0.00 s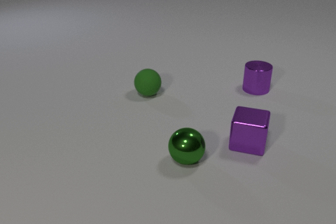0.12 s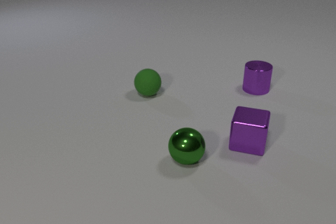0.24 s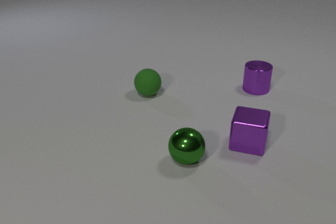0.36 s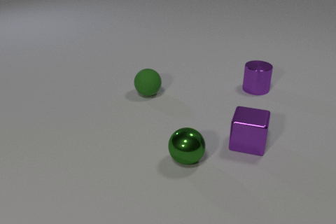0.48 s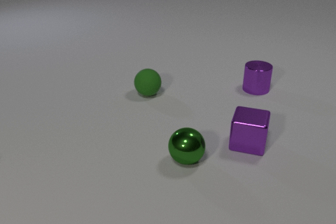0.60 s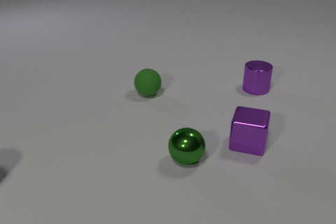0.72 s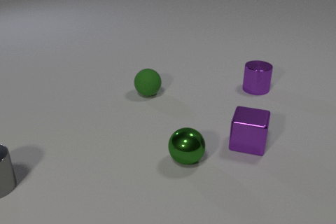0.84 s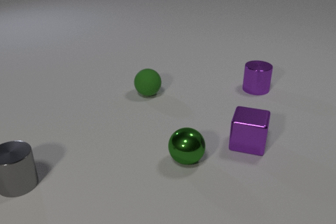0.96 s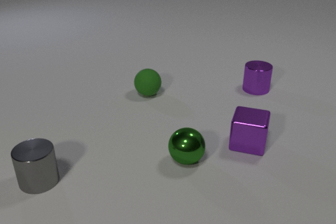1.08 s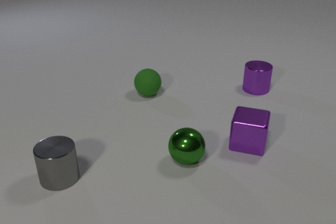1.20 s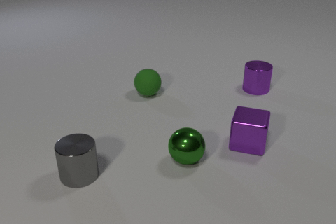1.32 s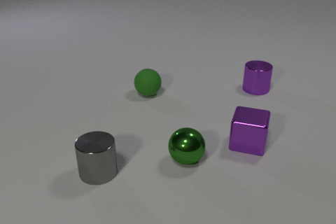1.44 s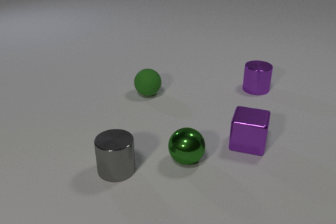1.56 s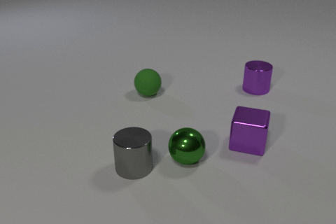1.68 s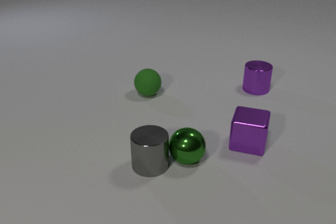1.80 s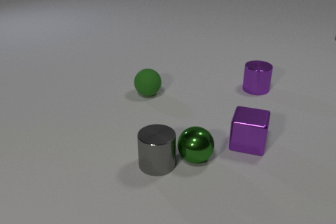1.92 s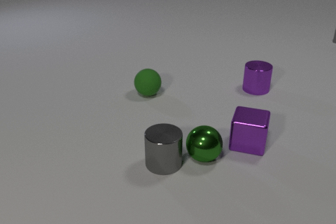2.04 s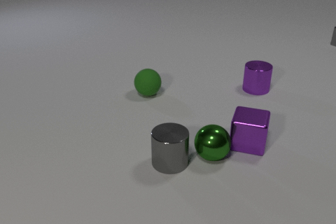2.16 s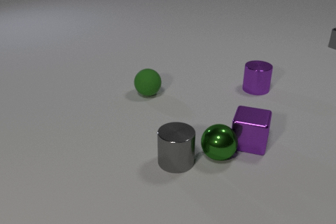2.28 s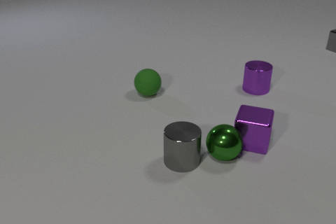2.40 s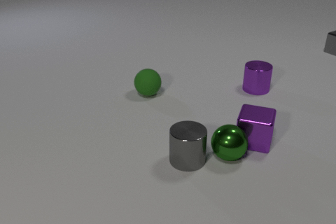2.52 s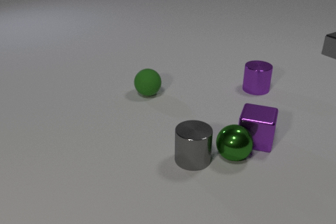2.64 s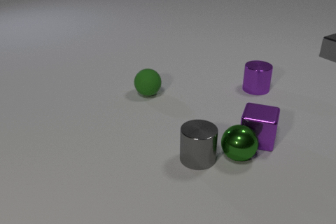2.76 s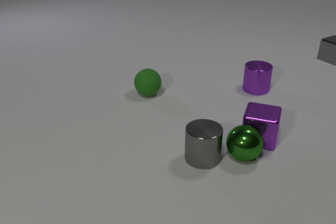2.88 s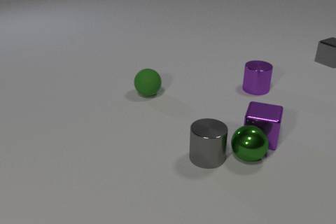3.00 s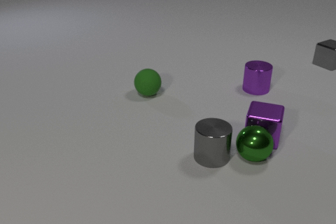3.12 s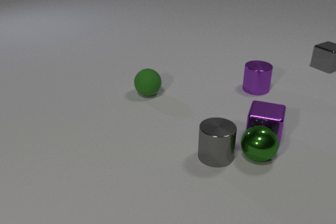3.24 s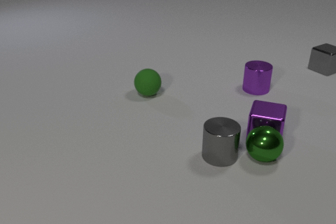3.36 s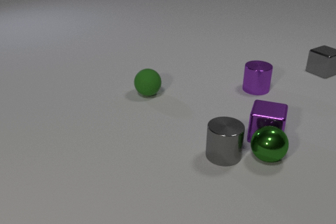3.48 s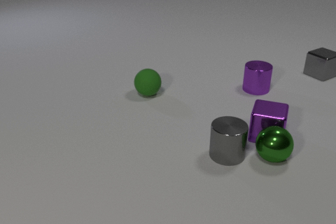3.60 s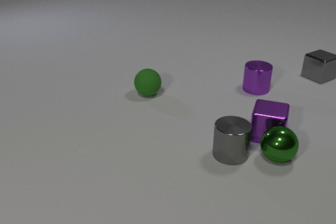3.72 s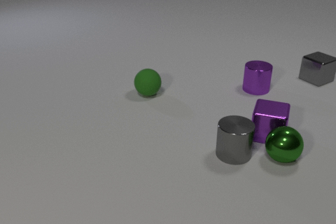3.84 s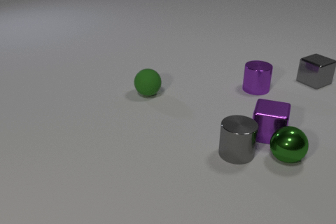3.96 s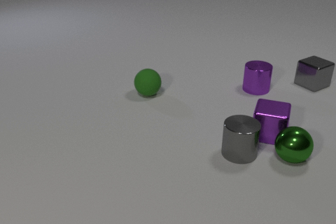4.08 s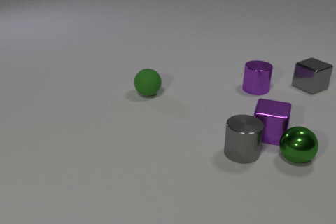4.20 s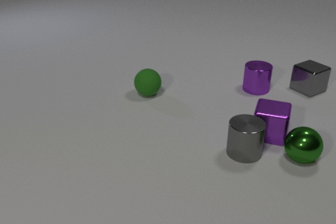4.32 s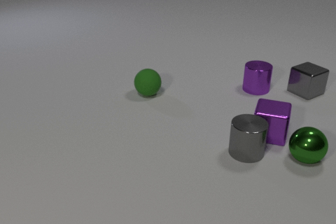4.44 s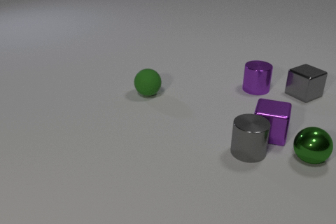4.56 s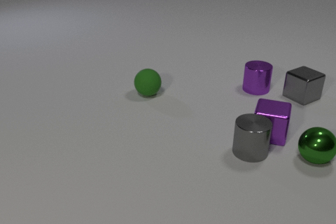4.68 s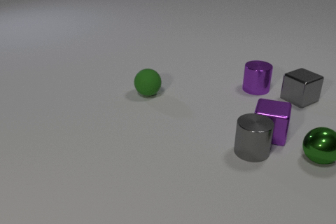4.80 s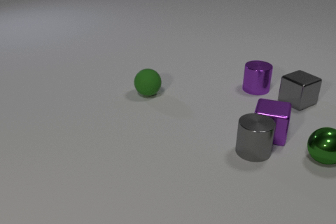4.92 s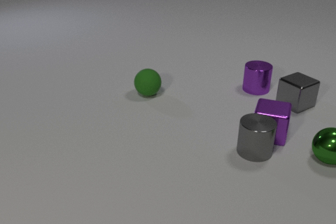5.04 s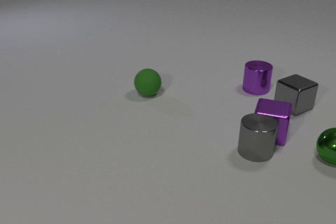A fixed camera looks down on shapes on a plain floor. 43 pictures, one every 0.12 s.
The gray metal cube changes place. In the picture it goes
toward the camera.
The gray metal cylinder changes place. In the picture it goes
to the right.
0.00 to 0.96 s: The gray metal cylinder comes in at the left edge, slides to the right.
0.96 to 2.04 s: The gray metal cylinder slides to the right. The green metal sphere rolls to the right. The gray metal cube comes in at the right edge, slides toward the camera. The gray metal cylinder and the green metal sphere collide.
2.04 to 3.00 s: The gray metal cylinder slides to the right. The green metal sphere rolls to the right. The purple metal cube slides away from the camera and to the right. The gray metal cube slides toward the camera. The green metal sphere and the purple metal cube collide.
3.00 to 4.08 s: The gray metal cylinder slides to the right. The green metal sphere rolls to the right. The purple metal cube slides away from the camera. The gray metal cube slides toward the camera.
4.08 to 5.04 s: The gray metal cylinder slides to the right. The green metal sphere rolls to the right. The gray metal cube slides toward the camera. The gray metal cylinder and the purple metal cube collide.
What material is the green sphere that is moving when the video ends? metal.
What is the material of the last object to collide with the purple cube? metal.
How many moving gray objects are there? 2.
